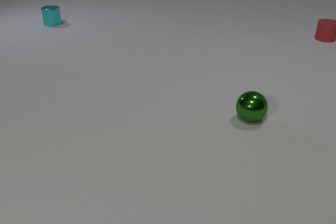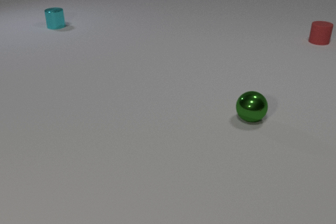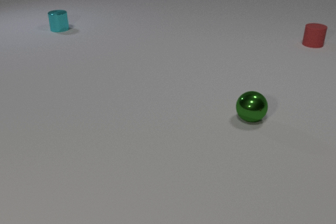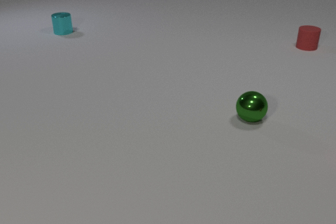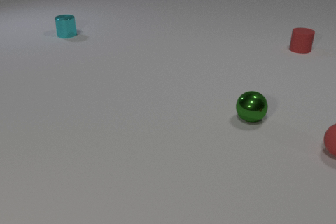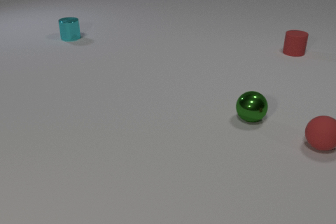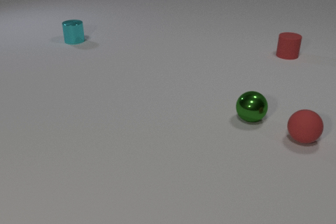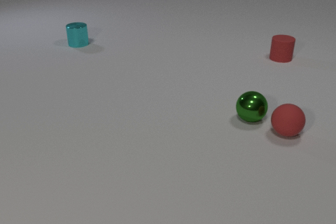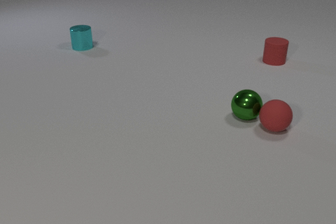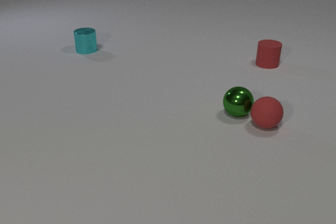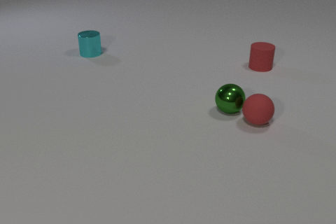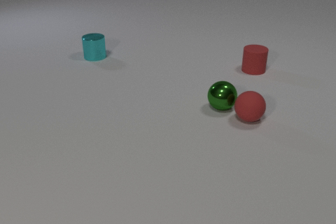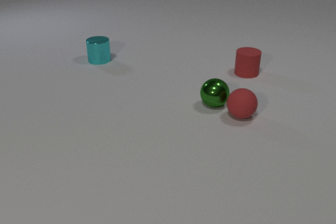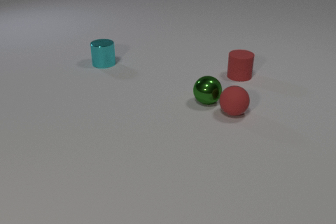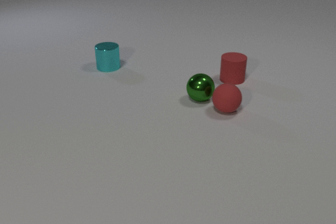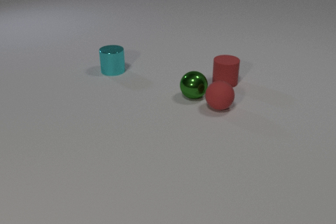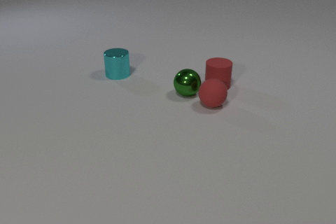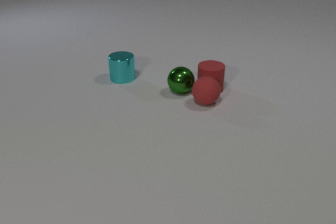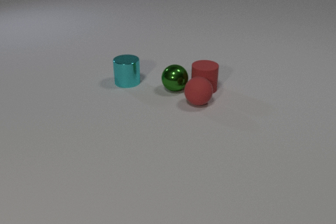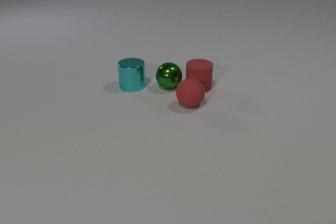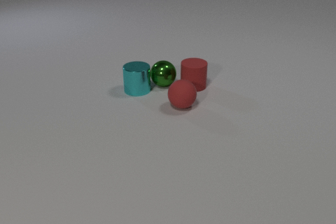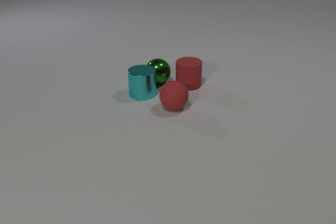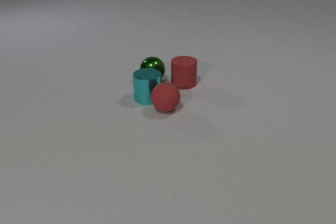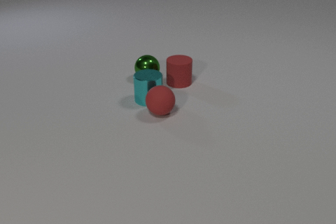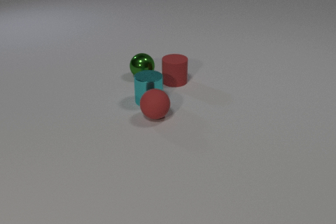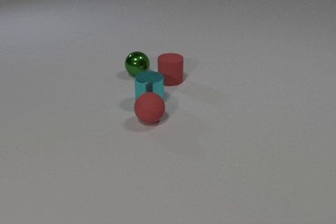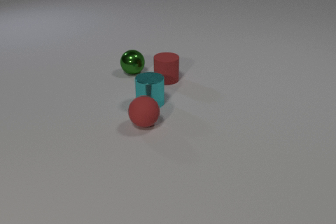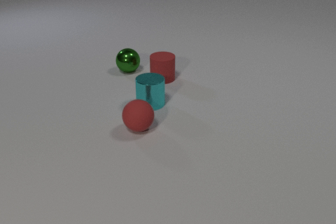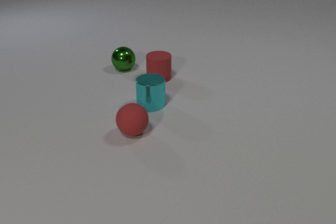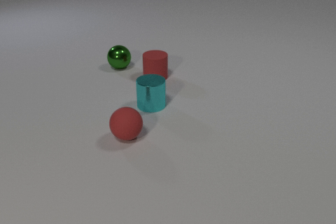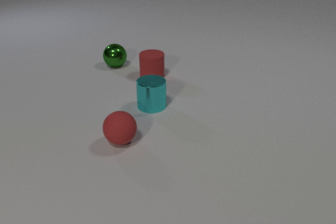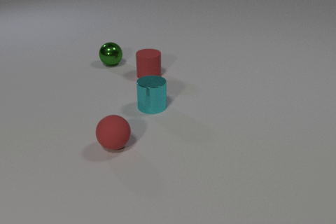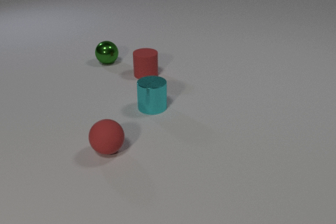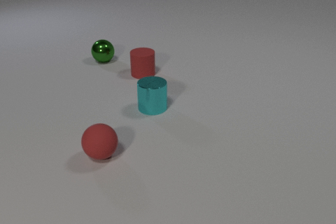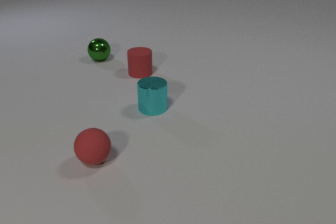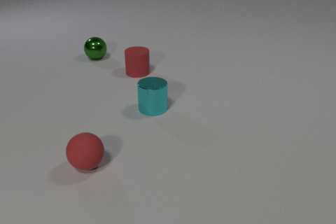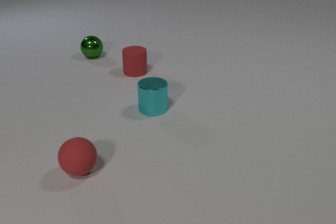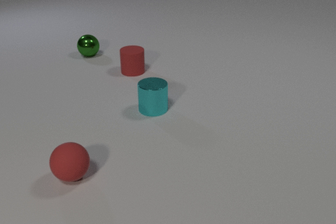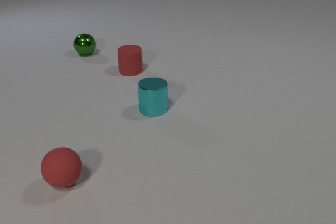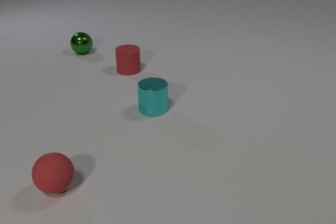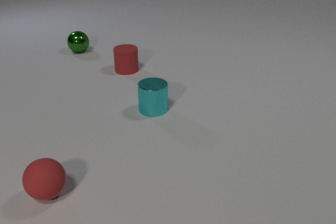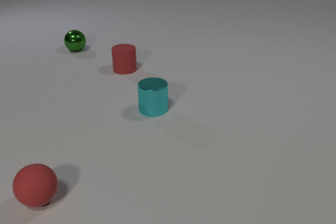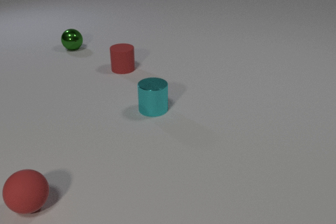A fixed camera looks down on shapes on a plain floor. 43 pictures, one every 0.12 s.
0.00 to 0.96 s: The red rubber sphere comes in at the right edge, rolls to the left. The red rubber cylinder slides toward the camera and to the left. The cyan metal cylinder slides toward the camera. The red rubber sphere and the green metal sphere collide.
0.96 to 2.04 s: The red rubber sphere rolls to the left and away from the camera. The green metal sphere rolls to the left and away from the camera. The red rubber cylinder slides toward the camera and to the left. The cyan metal cylinder slides toward the camera and to the right.
2.04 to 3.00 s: The red rubber sphere rolls to the left and toward the camera. The green metal sphere rolls to the left and away from the camera. The red rubber cylinder slides to the left and away from the camera. The cyan metal cylinder slides toward the camera and to the right. The red rubber sphere and the red rubber cylinder collide. The red rubber sphere and the cyan metal cylinder collide.
3.00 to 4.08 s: The red rubber sphere rolls toward the camera and to the left. The green metal sphere rolls away from the camera and to the left. The red rubber cylinder slides to the left and away from the camera. The cyan metal cylinder slides toward the camera.
4.08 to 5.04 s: The red rubber sphere rolls to the left and toward the camera. The green metal sphere rolls away from the camera and to the left. The red rubber cylinder slides to the left and away from the camera.
What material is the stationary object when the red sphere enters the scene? metal.
Are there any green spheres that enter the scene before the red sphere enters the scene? no.
How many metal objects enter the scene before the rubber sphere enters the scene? 0.
